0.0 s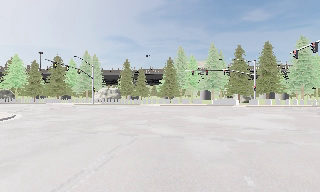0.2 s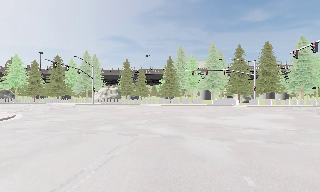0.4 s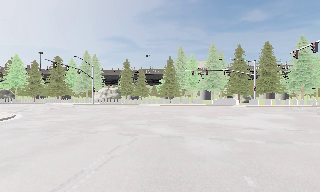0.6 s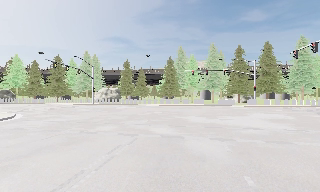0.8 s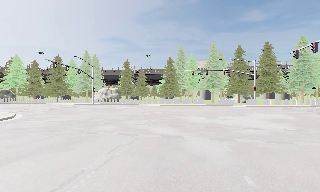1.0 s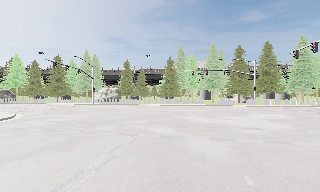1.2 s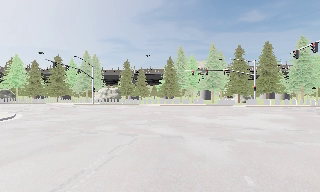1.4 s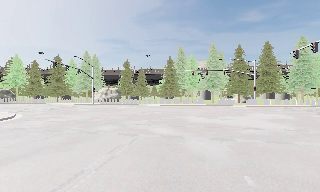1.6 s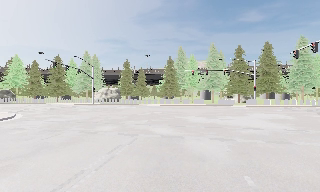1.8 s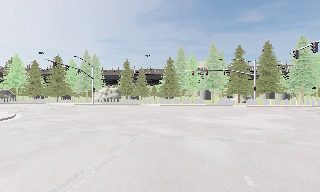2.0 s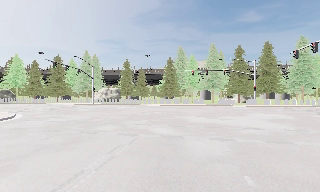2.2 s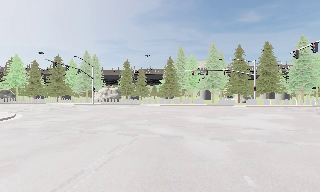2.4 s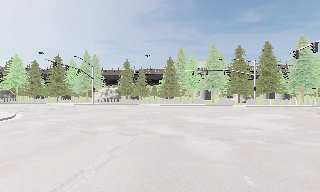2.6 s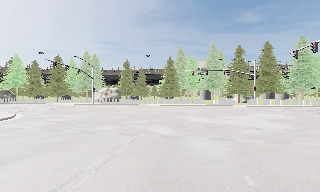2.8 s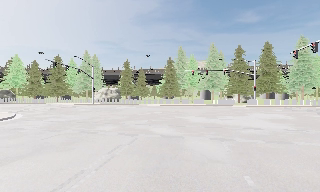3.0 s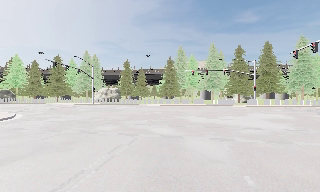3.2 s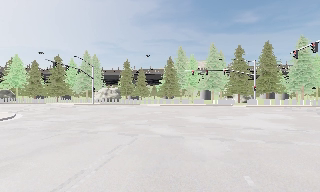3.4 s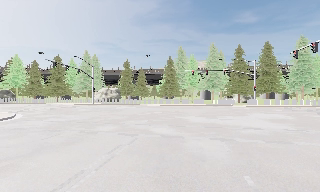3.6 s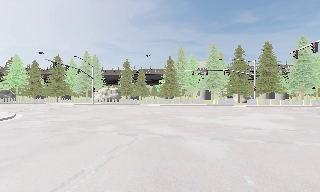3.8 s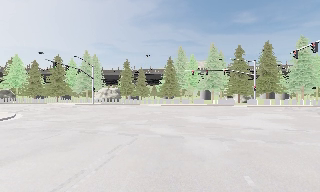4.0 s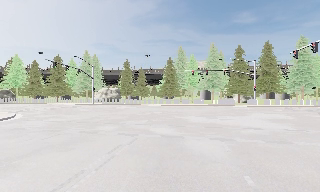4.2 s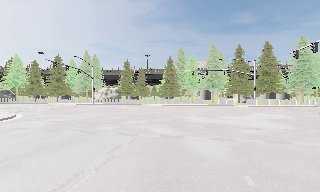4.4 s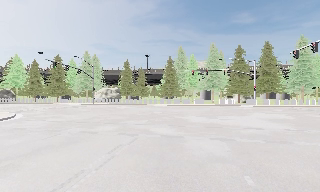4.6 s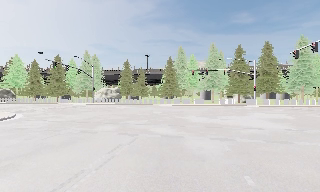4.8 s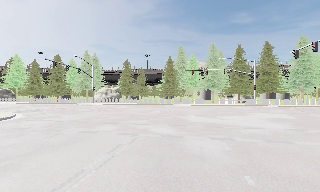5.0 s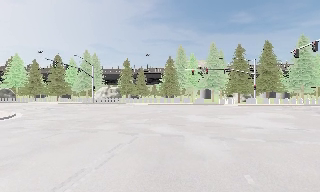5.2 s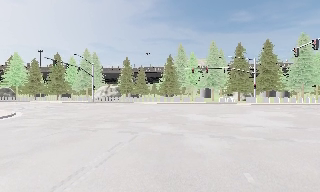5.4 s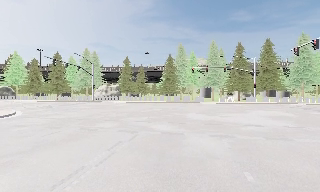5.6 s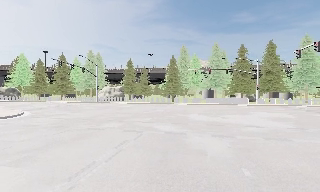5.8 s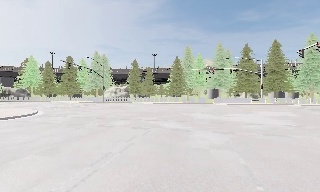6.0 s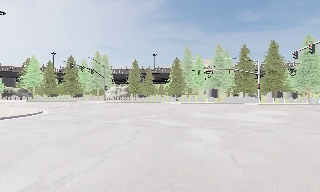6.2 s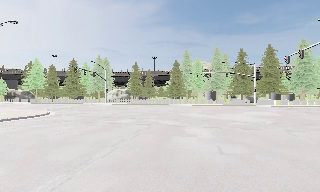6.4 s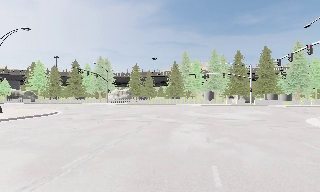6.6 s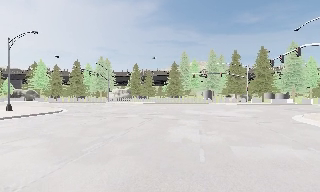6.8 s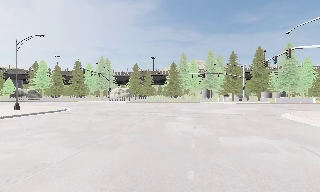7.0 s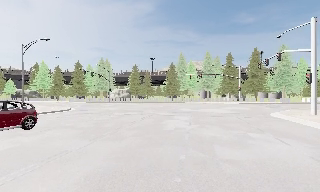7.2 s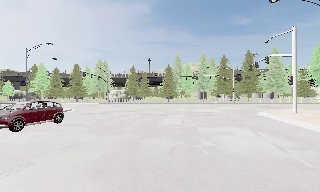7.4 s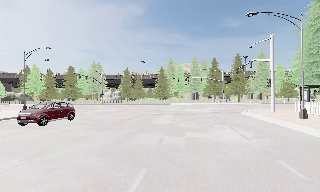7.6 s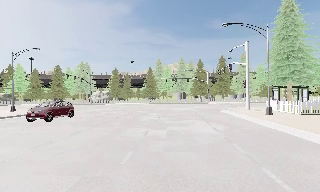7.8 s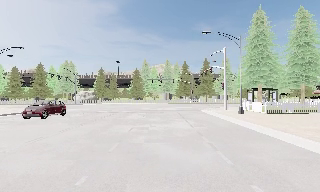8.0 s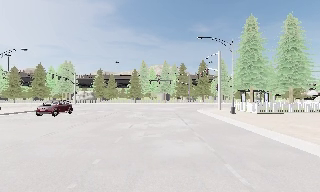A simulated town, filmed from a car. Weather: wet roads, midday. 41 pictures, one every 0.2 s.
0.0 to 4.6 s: The camera keeps its place and its aim.
4.6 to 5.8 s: The camera travels backward, about 1 m, so what stands in front gets smaller. It gains speed.
5.8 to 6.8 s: The camera travels backward, about 5 m, so what stands in front gets smaller.
6.8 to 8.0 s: The camera swings to its right by about 15 degrees, and the scene slides to the left. It travels backward, about 7 m, so what stands in front gets smaller.
The film runs backward here.
